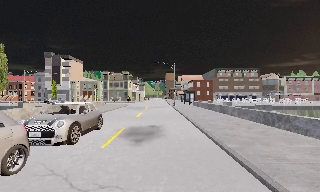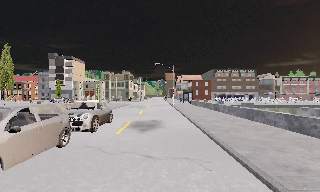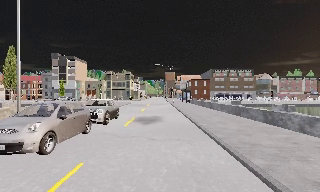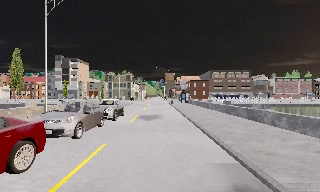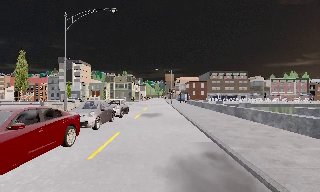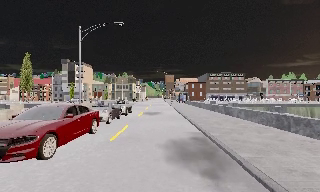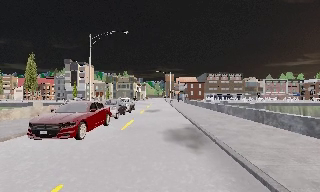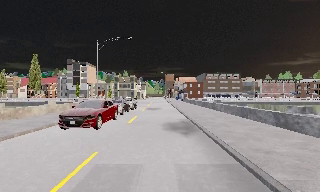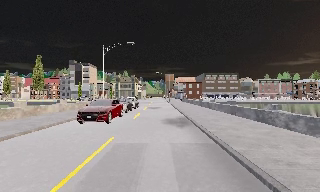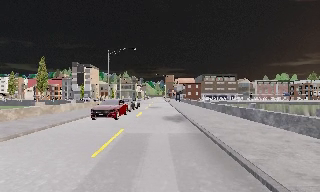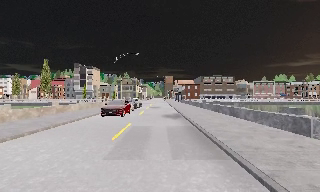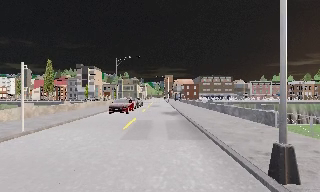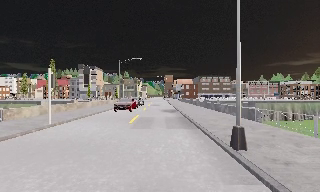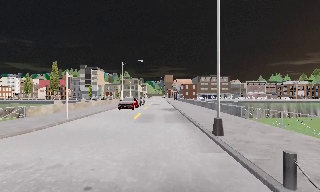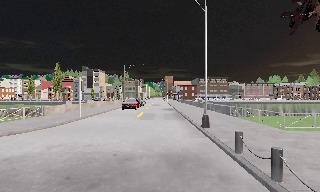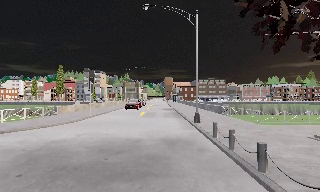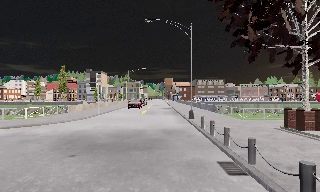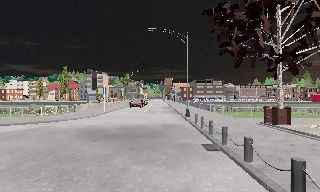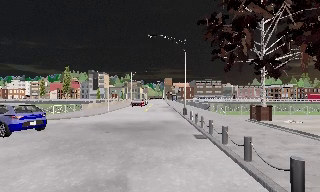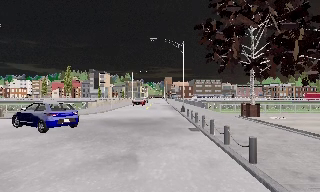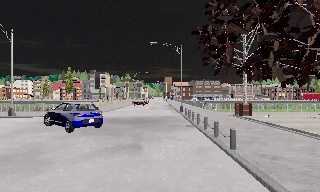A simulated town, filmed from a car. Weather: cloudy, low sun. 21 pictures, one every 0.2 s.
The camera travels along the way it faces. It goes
backward.
0.0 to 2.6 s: The camera travels backward, about 25 m, so what stands in front gets smaller.
2.6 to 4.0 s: The camera travels backward, about 11 m, so what stands in front gets smaller. It loses speed.
The film runs backward here.
